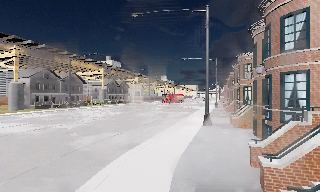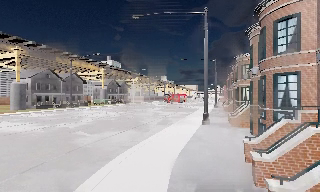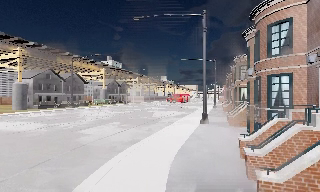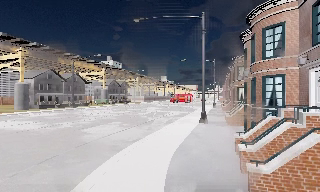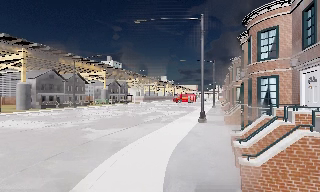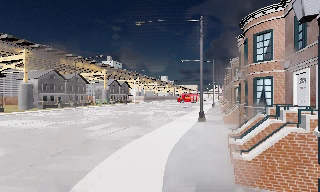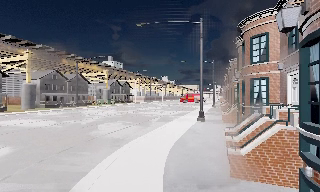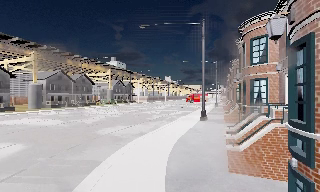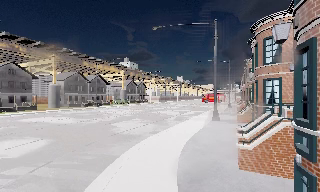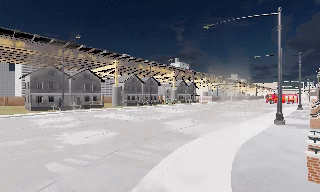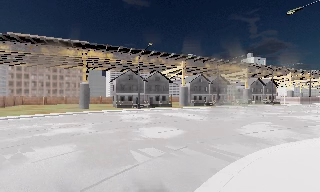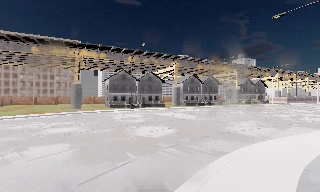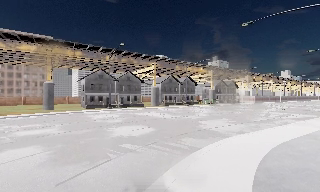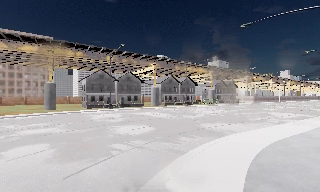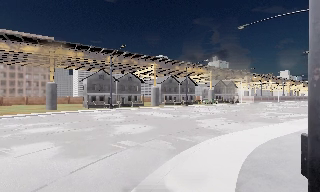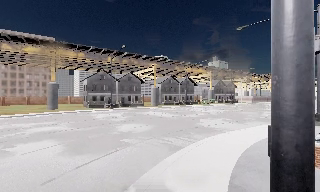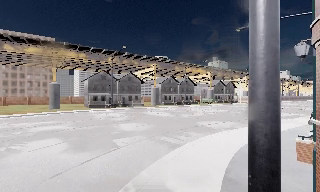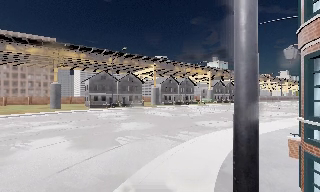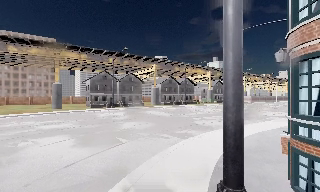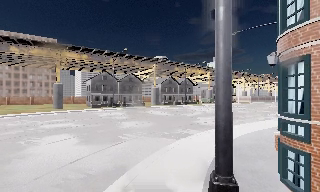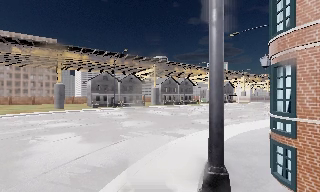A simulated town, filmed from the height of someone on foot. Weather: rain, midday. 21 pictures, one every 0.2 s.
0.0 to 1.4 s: The camera travels backward, about 2.5 m, so what stands in front gets smaller.
1.4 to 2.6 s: The camera pans to its left, which is counterclockwise from overhead, by about 35 degrees. It travels backward, about 2.5 m.
2.6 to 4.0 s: The camera travels backward, about 2.5 m, so what stands in front gets smaller.
The film runs backward here.
